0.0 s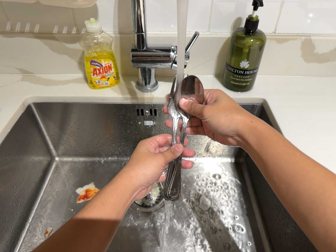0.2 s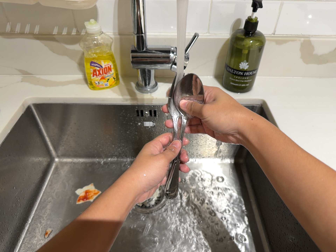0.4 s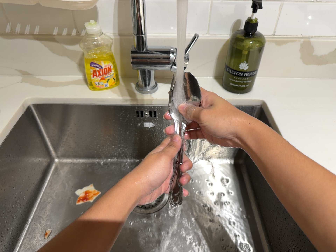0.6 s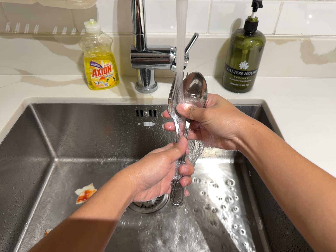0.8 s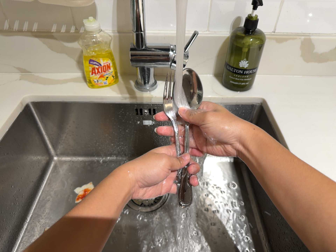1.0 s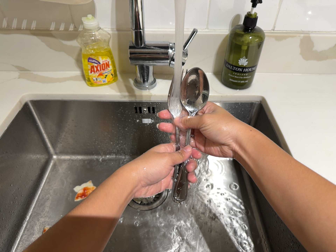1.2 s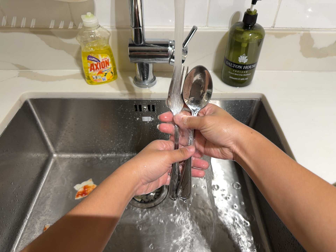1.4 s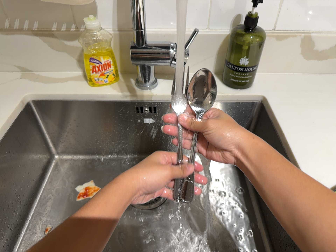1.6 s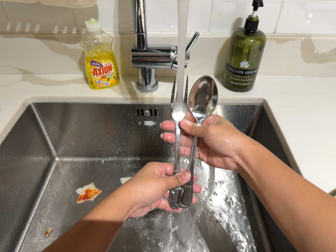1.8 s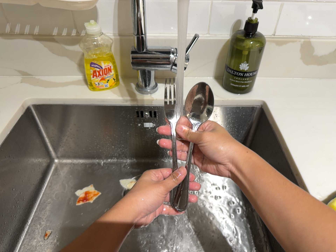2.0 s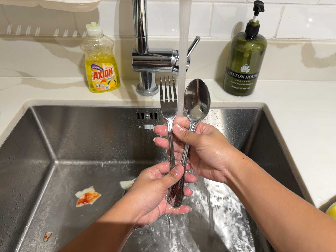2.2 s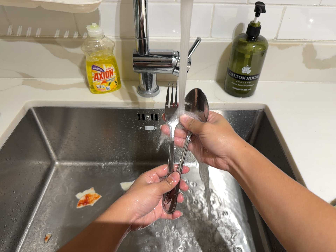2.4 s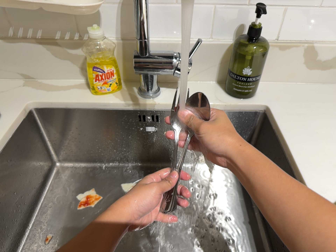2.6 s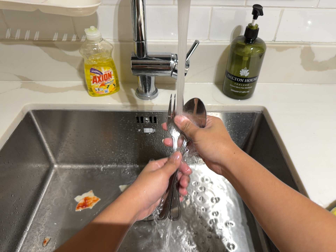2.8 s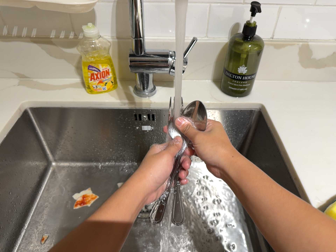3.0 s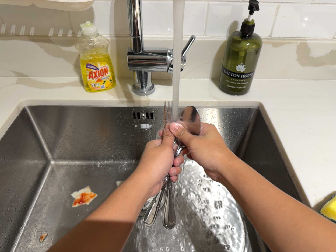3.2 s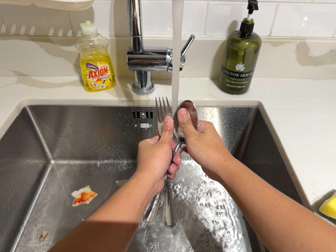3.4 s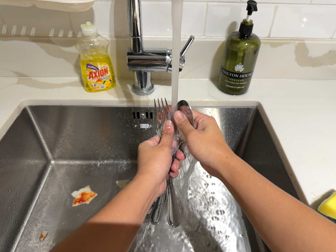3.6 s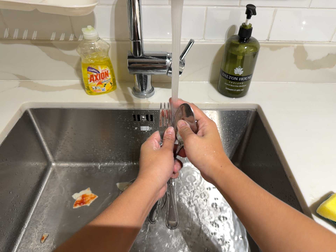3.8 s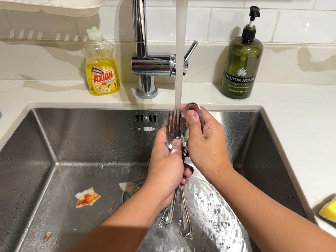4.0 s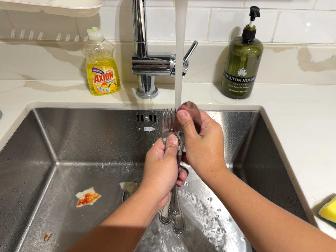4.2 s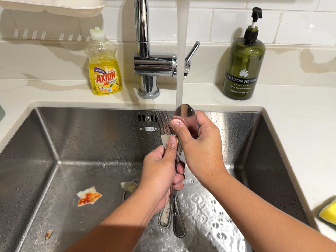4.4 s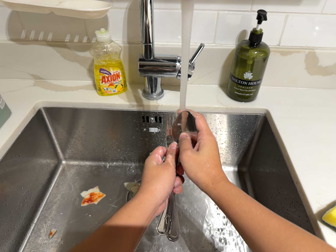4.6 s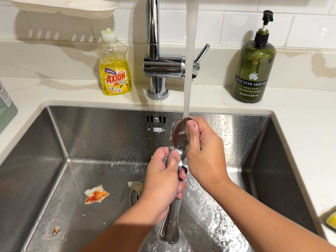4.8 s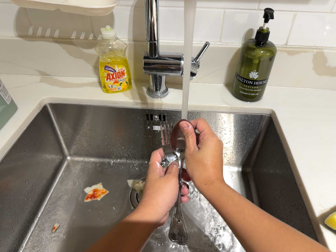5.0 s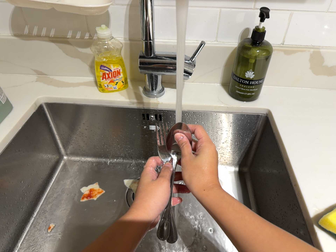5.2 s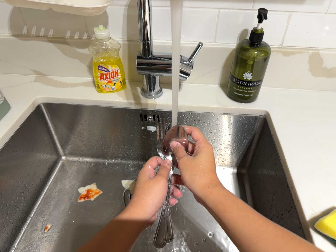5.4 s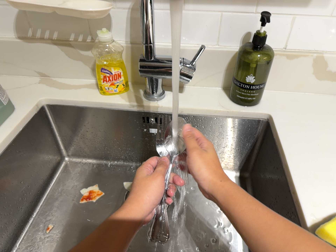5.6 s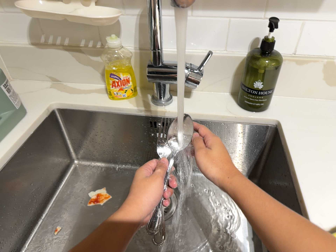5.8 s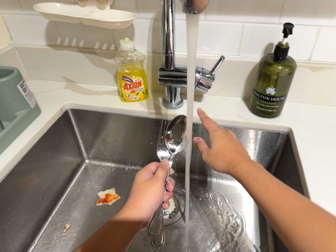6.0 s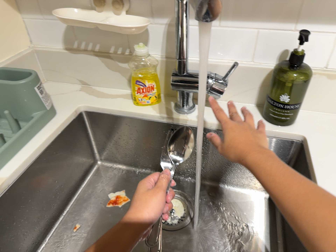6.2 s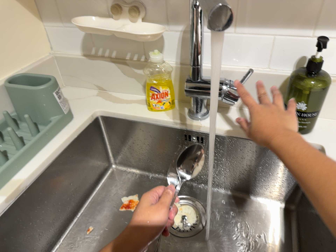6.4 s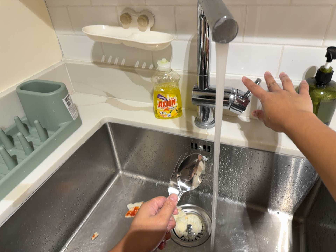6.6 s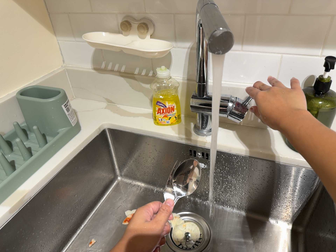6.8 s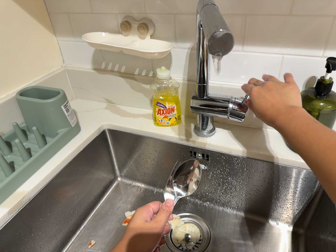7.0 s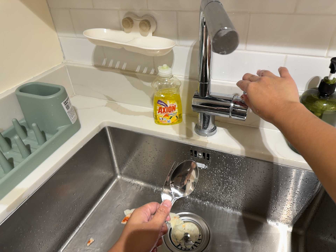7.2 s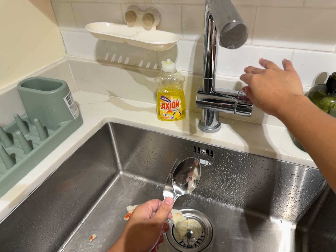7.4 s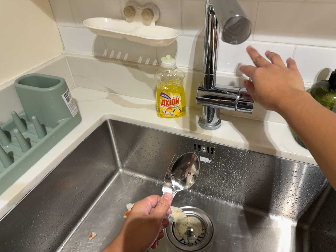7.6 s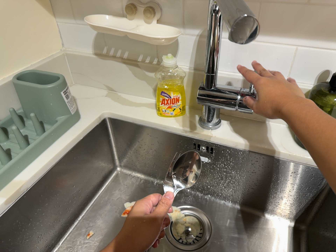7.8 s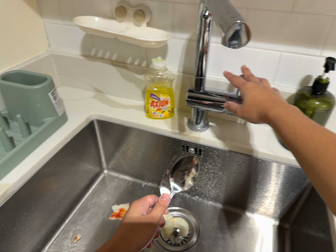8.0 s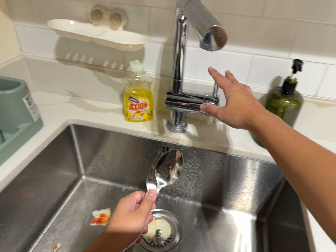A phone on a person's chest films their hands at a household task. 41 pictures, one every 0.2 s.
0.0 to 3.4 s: The camera keeps its place and its aim.
3.4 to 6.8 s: The camera pans to its left by about 20 degrees. It travels to its right, about 8 cm. It rolls about its line of sight by about 10 degrees, and the scene rotates clockwise.
6.8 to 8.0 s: The camera pans to its right by about 10 degrees.
The film runs backward here.
